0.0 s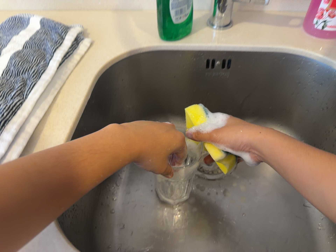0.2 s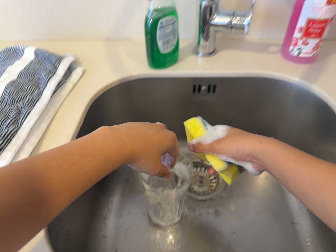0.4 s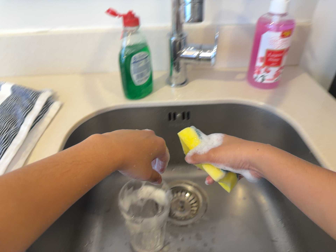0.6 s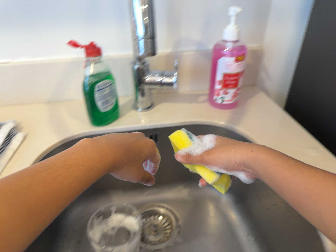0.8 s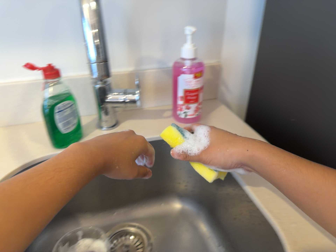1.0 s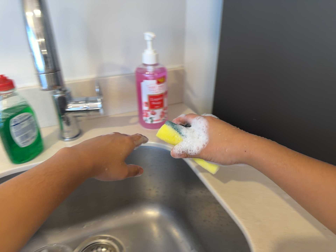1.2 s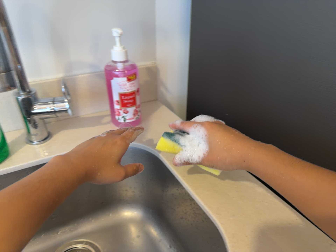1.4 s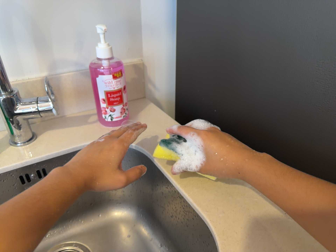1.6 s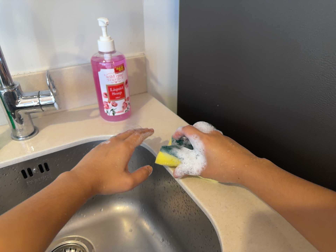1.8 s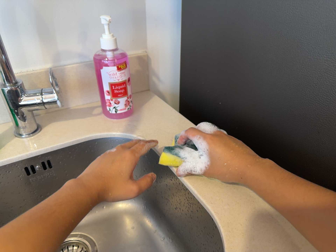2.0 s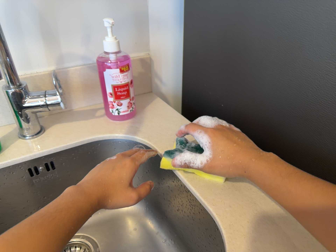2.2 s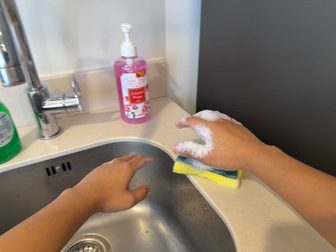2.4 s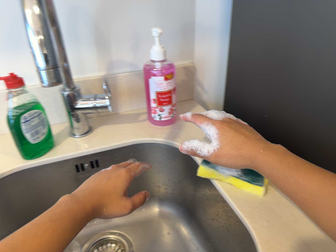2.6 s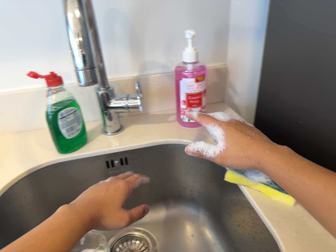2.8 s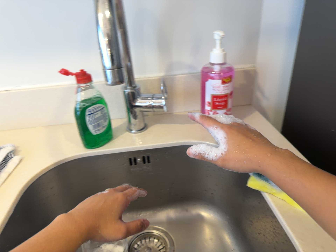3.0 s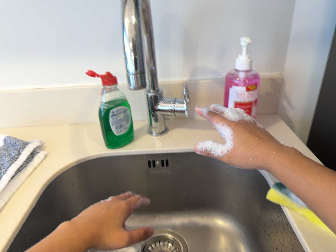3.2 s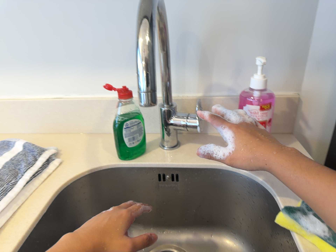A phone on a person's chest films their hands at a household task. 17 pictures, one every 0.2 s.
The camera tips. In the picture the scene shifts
downward.
0.0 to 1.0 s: The scene slides to the left, as the camera pans about 25 degrees to its right. It travels to its right and backward, about 9 cm, so close, fixed things drift to the left. Its aim tips toward the top of its view by about 20 degrees, and the scene shifts downward. It rolls about its line of sight by about 15 degrees, and the scene rotates counterclockwise.
1.0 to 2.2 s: The camera shifts only a little, or ends up much as it began.
2.2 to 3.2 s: The camera swings to its left by about 25 degrees, and the scene slides to the right. It rolls about its line of sight by about 15 degrees, and the scene rotates clockwise.
The film runs forward here.
